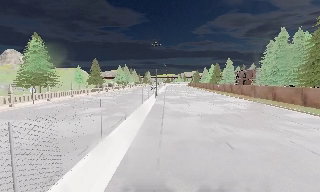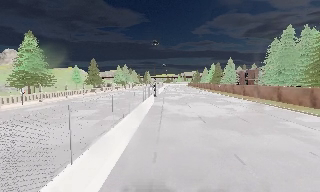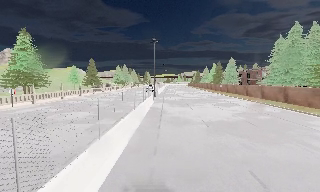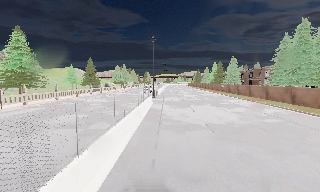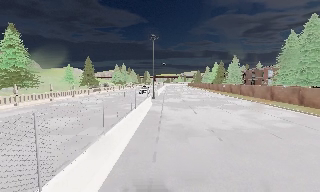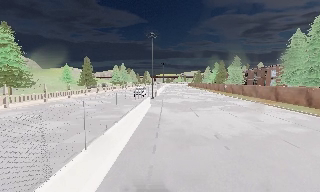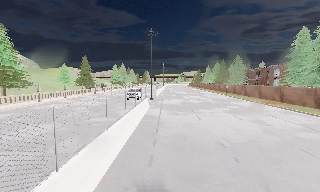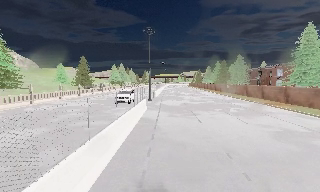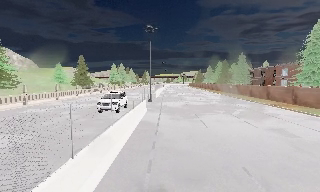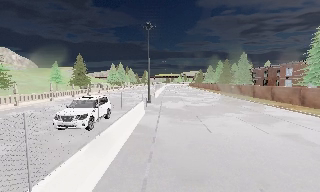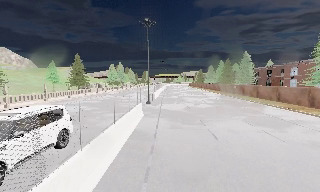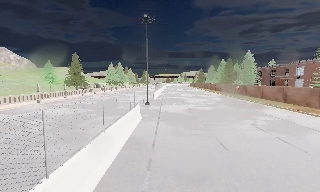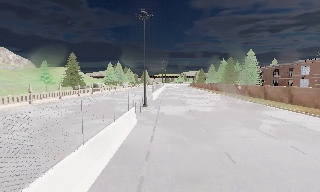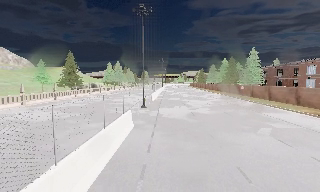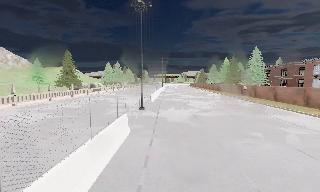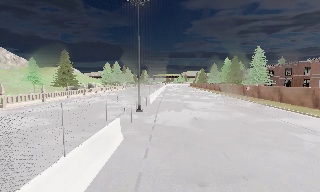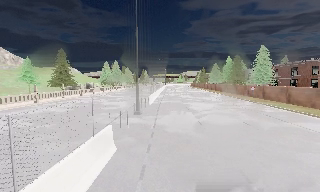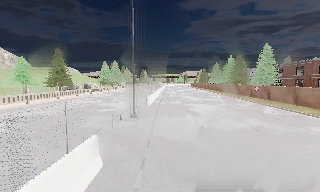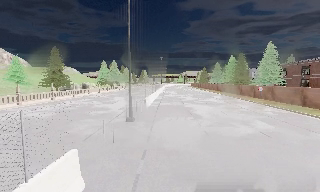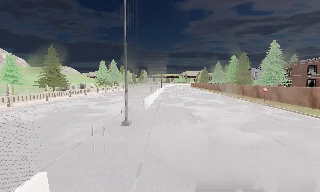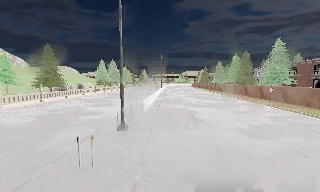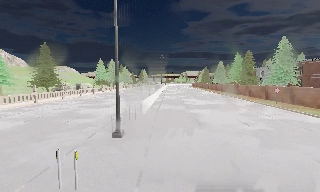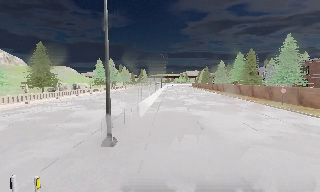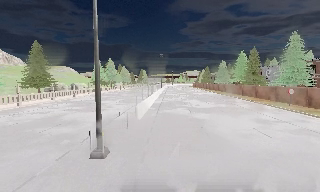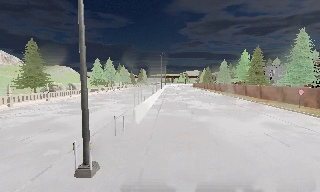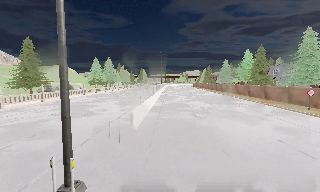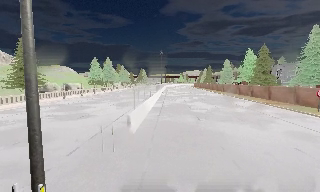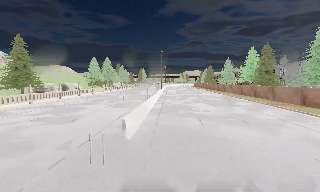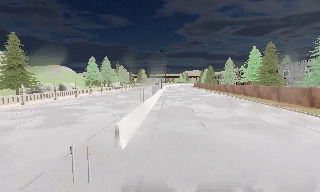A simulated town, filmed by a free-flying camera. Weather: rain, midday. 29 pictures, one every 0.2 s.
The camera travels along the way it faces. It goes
forward.
0.0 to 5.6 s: The camera travels forward, about 35 m, so what stands in front looms larger.
The film runs forward here.
